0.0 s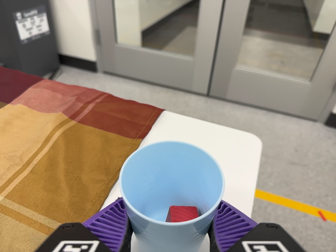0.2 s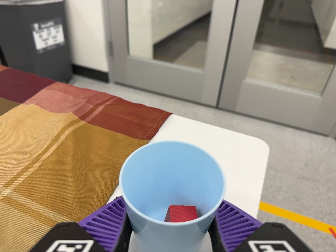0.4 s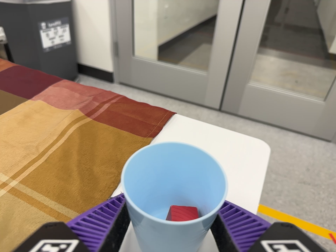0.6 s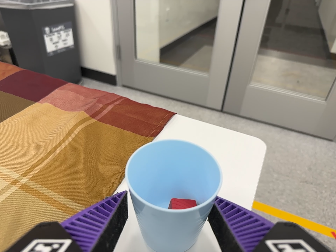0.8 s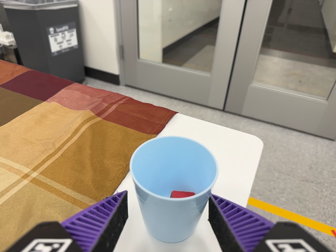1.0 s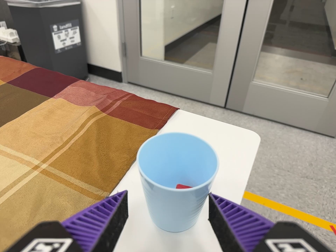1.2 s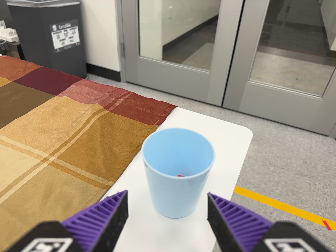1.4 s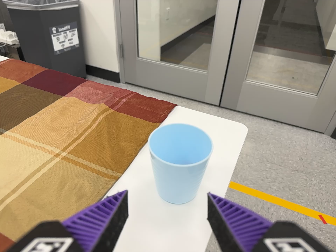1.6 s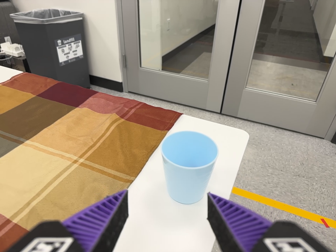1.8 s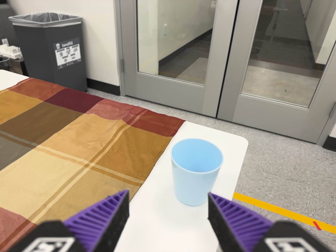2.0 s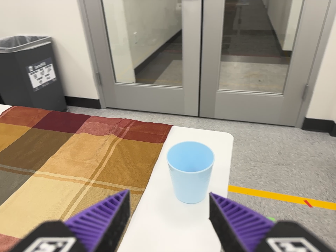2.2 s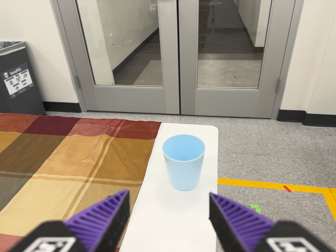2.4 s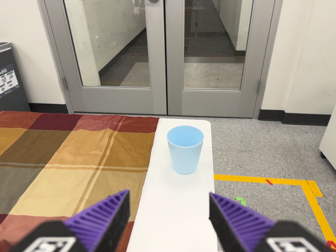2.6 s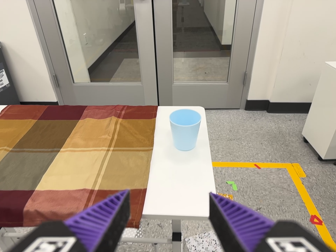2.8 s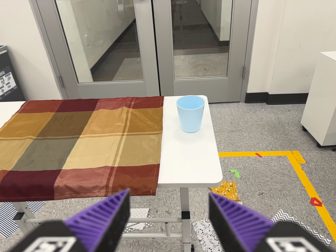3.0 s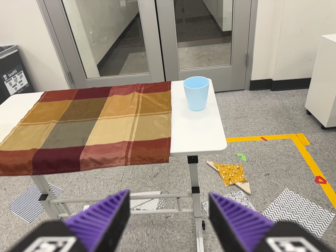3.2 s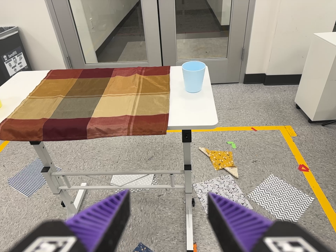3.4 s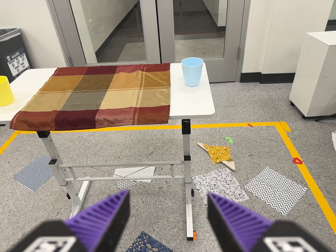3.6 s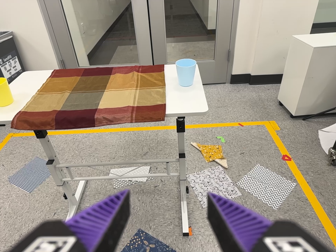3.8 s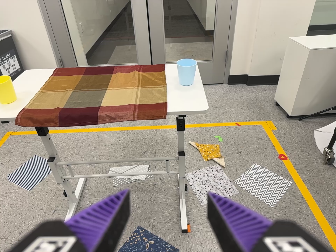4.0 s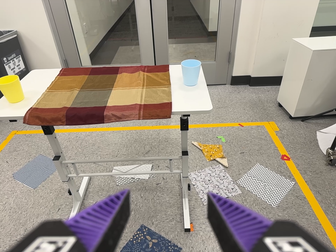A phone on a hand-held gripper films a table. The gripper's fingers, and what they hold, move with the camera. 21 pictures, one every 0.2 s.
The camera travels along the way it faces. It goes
backward.
0.0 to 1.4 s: The camera travels backward, about 12 cm, so what stands in front gets smaller.
1.4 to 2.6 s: The camera pans to its right by about 15 degrees. It travels backward and to its left, about 30 cm, so what stands in front gets smaller. It rolls about its line of sight by about 15 degrees, and the scene rotates counterclockwise.
2.6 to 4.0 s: The camera travels backward and toward the bottom of its view, about 40 cm, so what stands in front gets smaller.
The film runs backward here.
